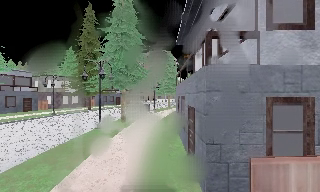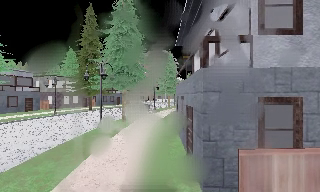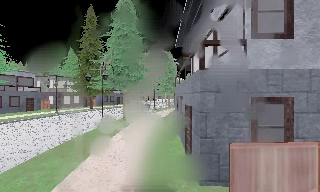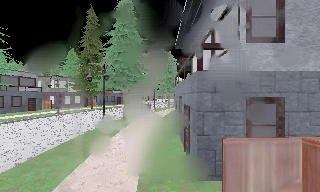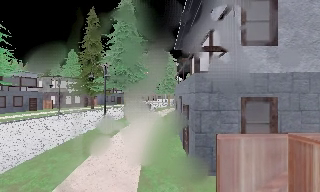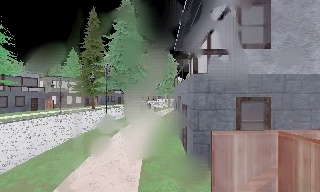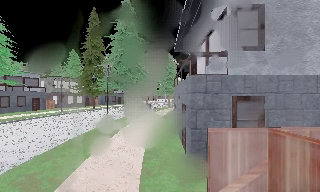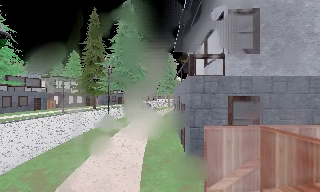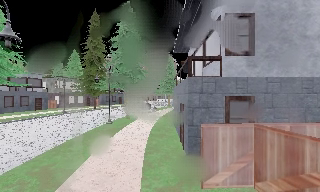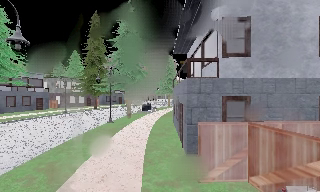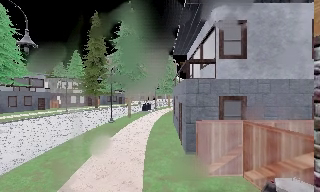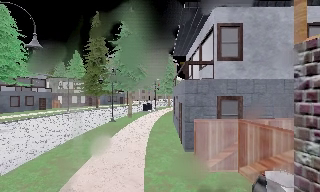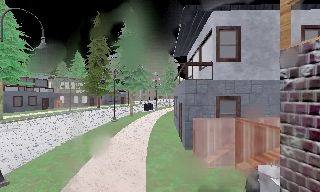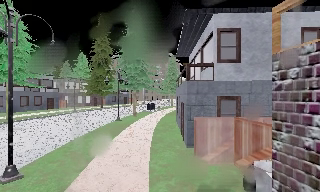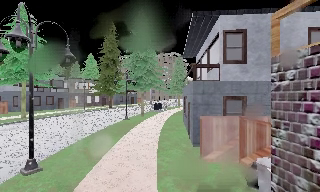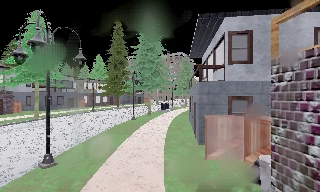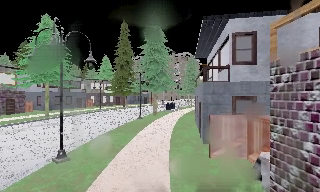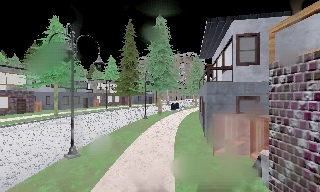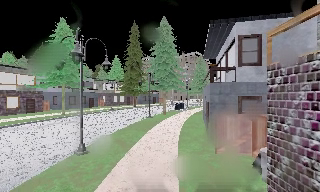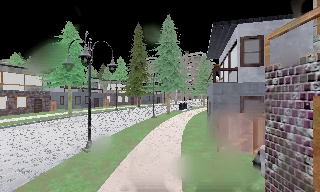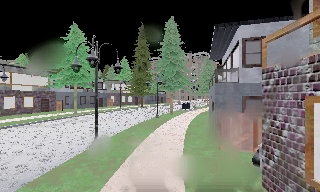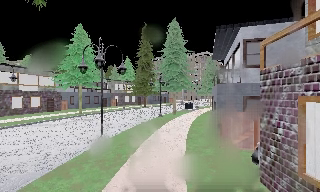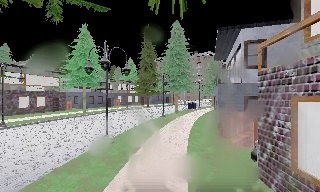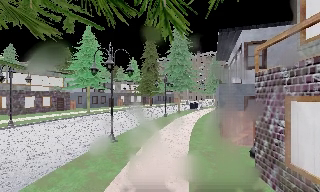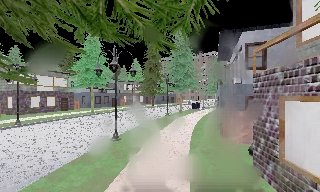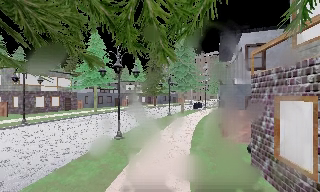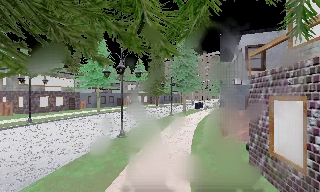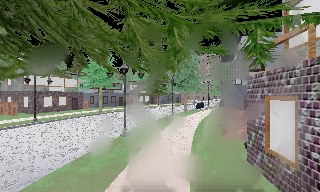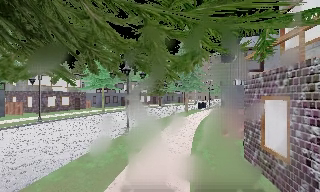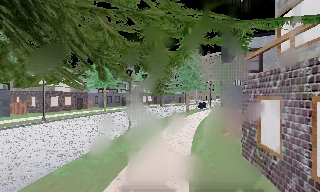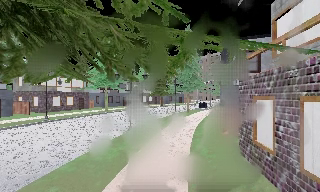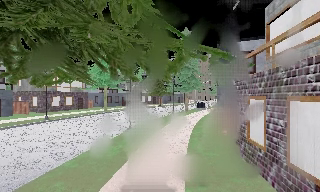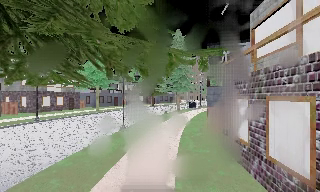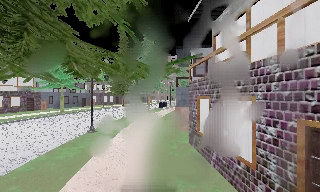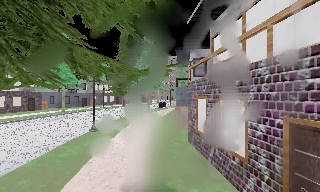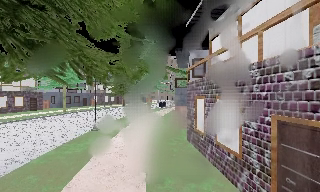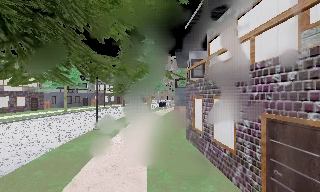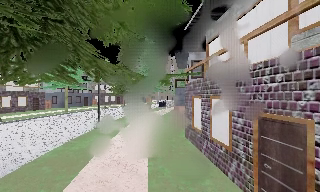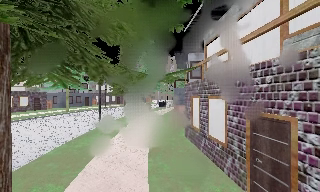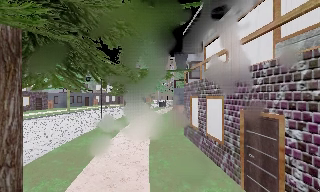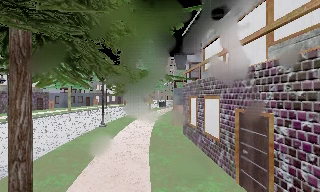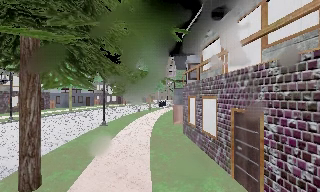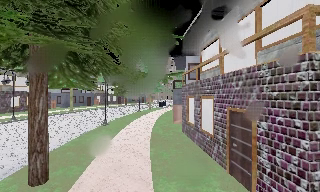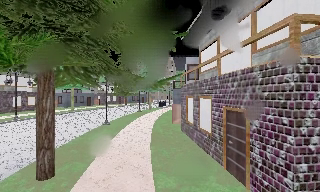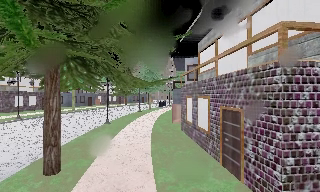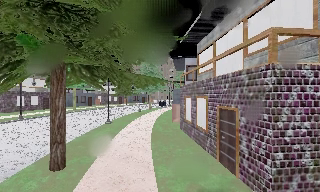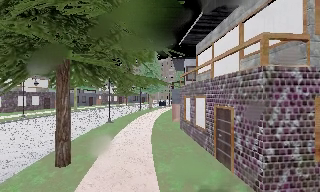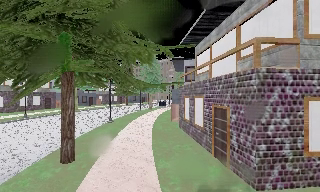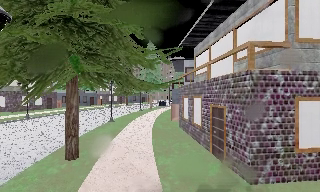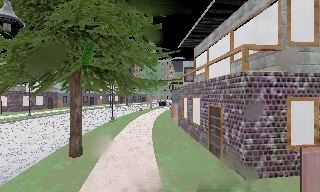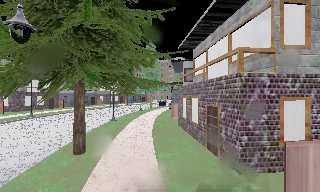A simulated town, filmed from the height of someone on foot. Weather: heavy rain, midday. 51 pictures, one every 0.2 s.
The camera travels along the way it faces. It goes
backward.
0.0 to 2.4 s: The camera travels backward, about 3 m, so what stands in front gets smaller.
2.4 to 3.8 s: The camera swings to its left by about 10 degrees, and the scene slides to the right. It travels backward, about 2 m, so what stands in front gets smaller.
3.8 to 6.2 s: The camera travels backward, about 3 m, so what stands in front gets smaller.
6.2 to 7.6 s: The scene slides to the left, as the camera pans about 15 degrees to its right. It travels backward, about 2 m, so what stands in front gets smaller.
7.6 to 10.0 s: The camera travels backward, about 3 m, so what stands in front gets smaller.
The film runs backward here.
